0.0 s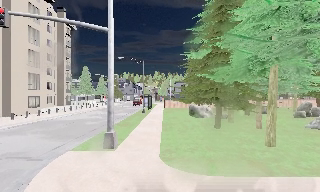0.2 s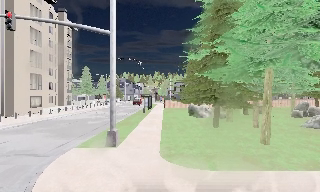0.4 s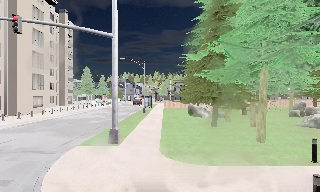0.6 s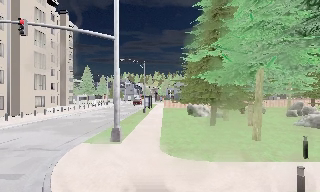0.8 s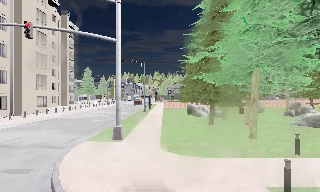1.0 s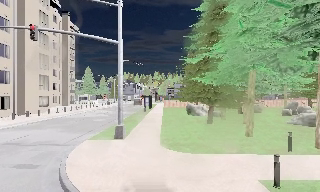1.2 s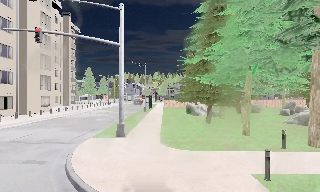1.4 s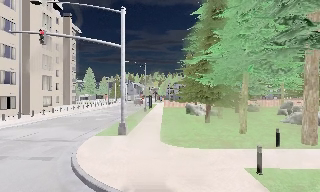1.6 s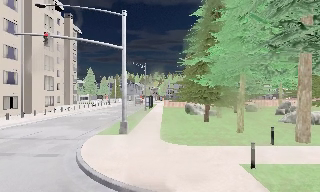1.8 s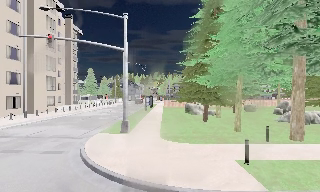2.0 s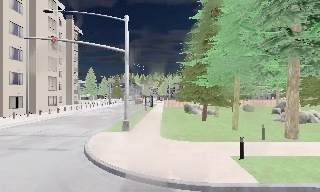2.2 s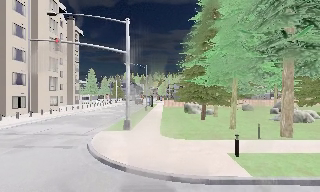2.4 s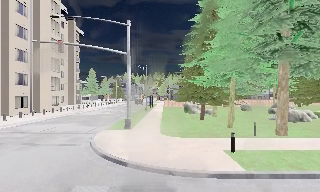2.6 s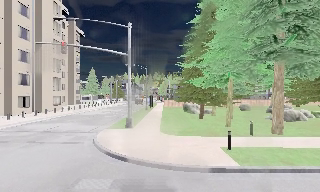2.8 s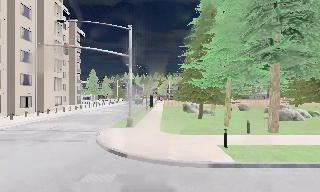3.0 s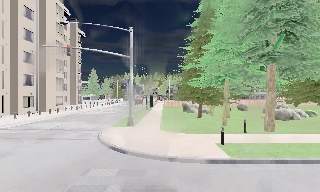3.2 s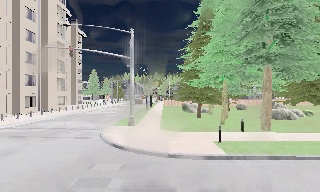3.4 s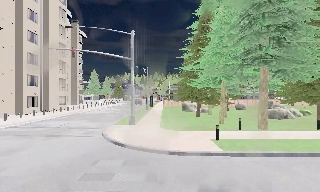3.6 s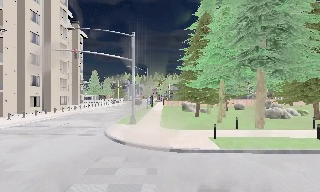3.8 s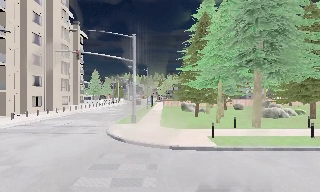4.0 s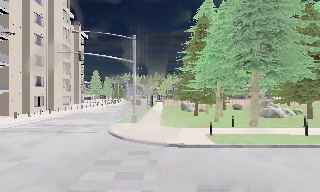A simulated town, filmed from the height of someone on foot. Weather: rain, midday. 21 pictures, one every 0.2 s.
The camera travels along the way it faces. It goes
backward.
0.0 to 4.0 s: The camera travels backward, about 7 m, so what stands in front gets smaller.
The film runs backward here.
